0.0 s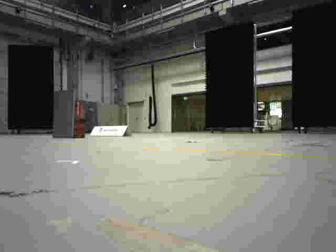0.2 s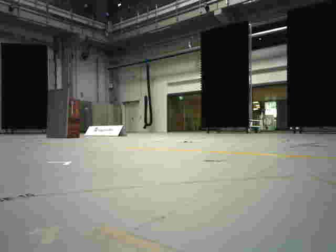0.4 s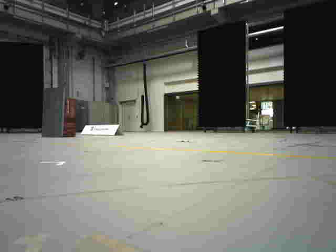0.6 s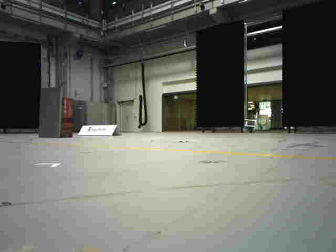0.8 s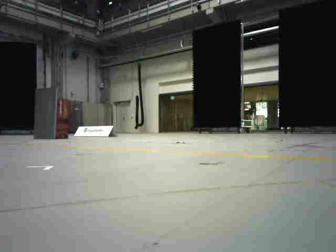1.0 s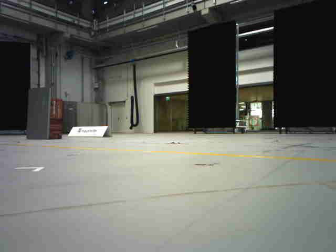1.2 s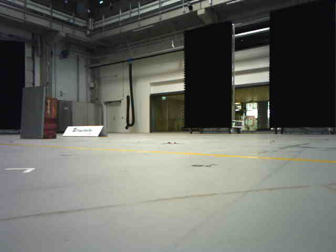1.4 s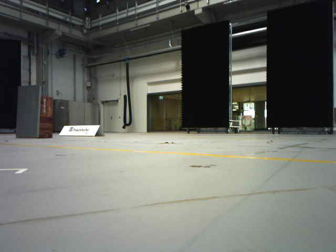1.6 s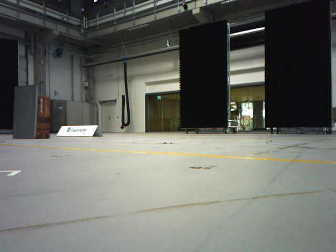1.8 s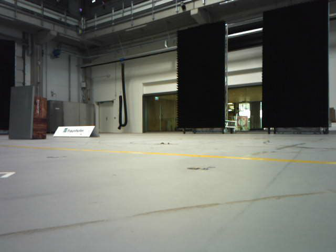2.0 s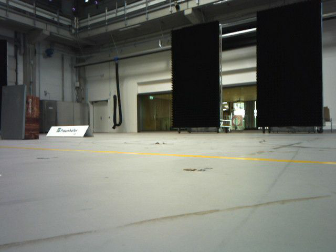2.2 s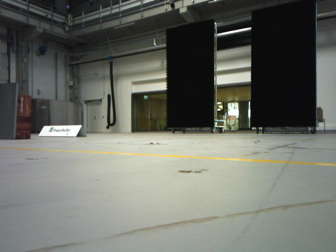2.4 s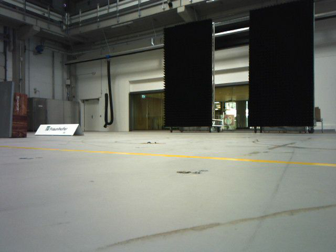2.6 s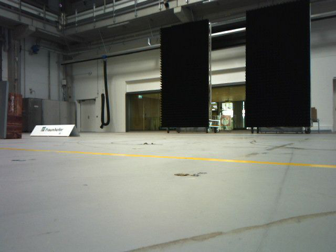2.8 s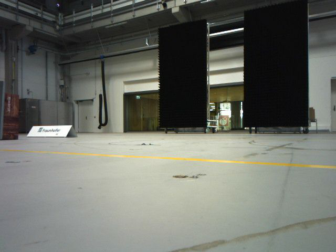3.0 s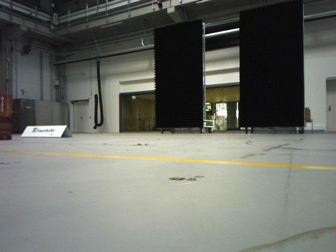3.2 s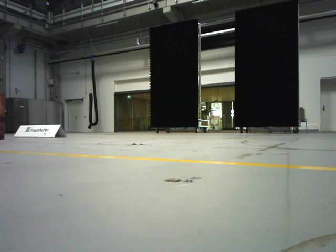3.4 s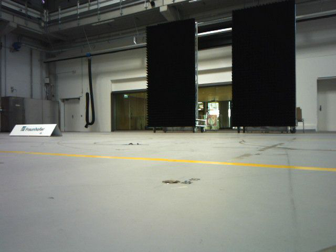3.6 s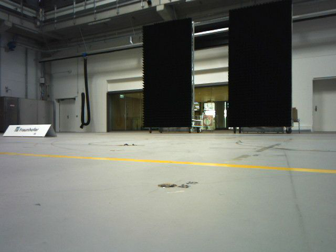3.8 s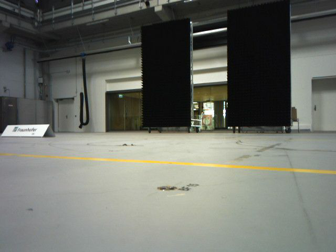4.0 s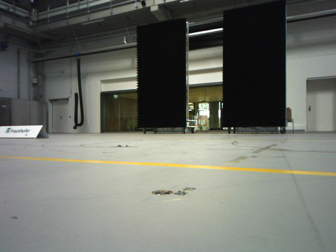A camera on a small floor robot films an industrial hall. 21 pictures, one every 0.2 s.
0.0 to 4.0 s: The scene slides to the left, as the camera pans about 15 degrees to its right. It travels forward, about 0.8 m, so what stands in front looms larger.
The film runs forward here.
